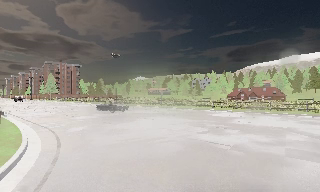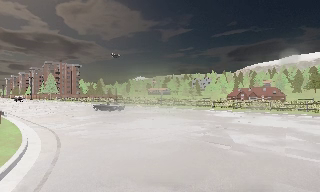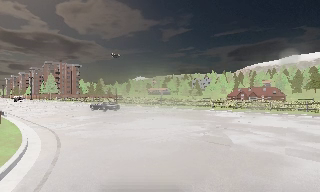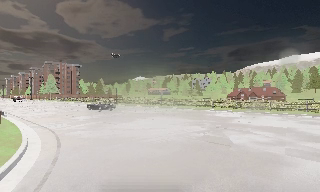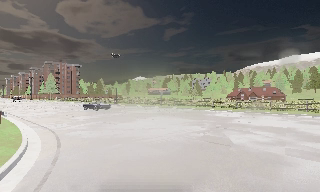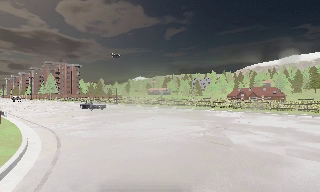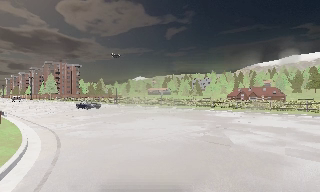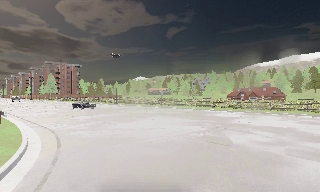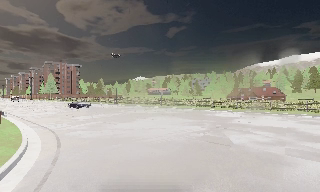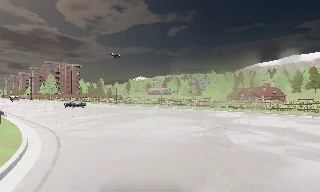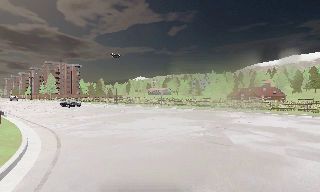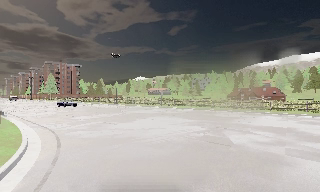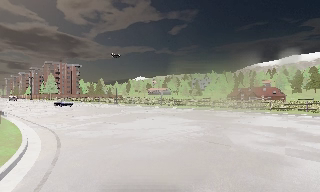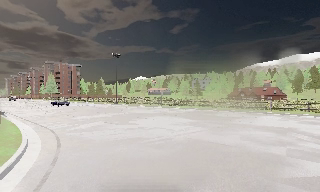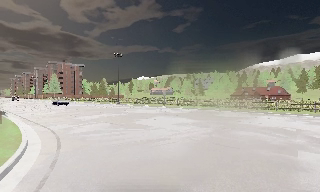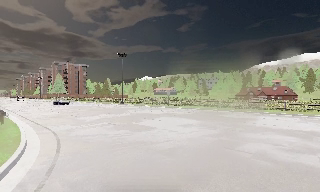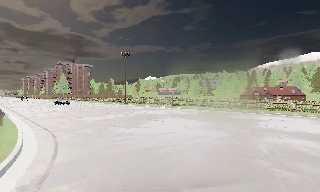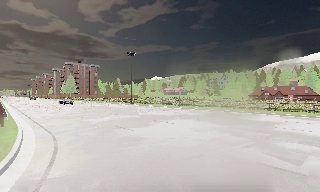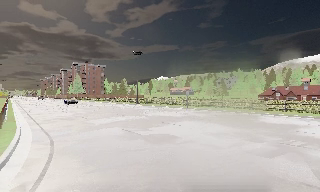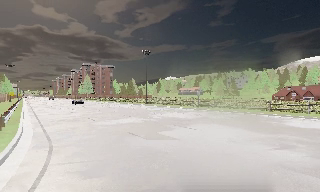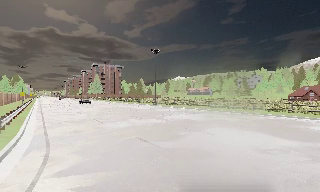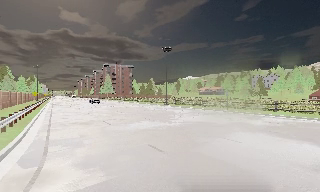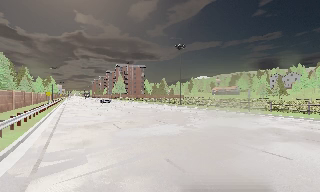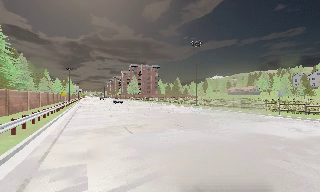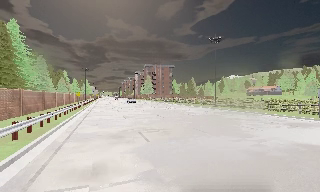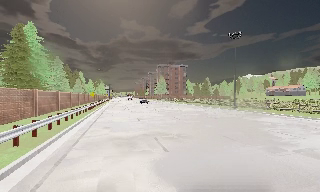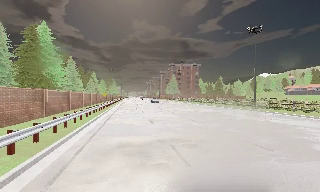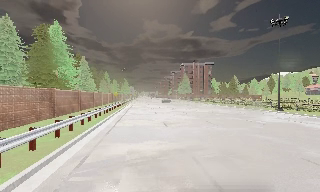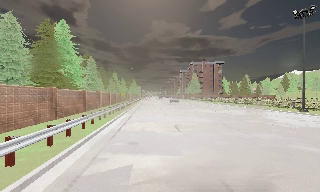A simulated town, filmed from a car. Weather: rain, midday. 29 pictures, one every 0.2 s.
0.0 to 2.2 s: The camera keeps its place and its aim.
2.2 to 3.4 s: The camera travels forward, about 2 m, so what stands in front looms larger. It gains speed.
3.4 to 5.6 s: The scene slides to the right, as the camera pans about 40 degrees to its left. It travels forward, about 14 m.
The film runs forward here.
